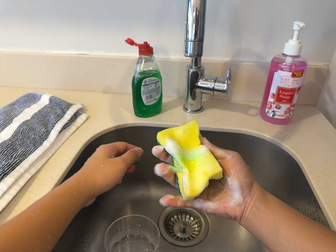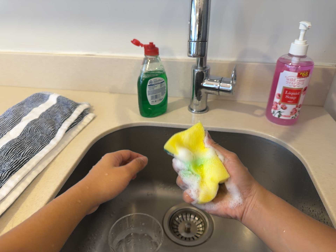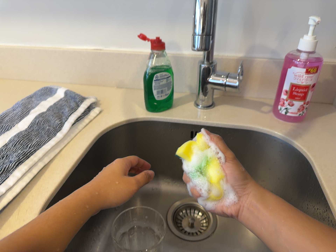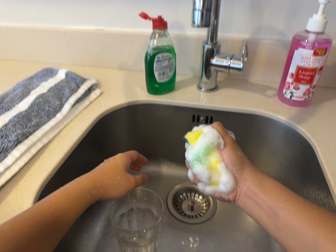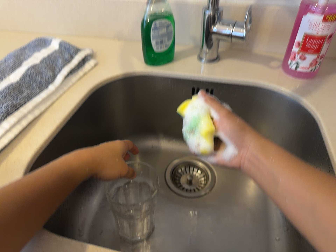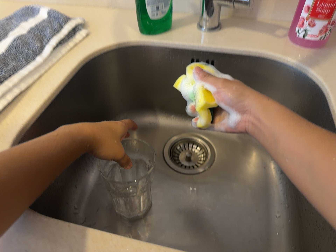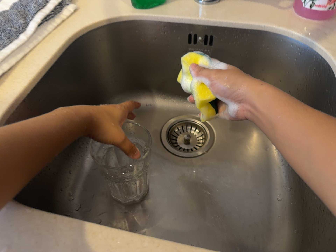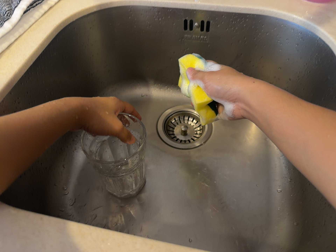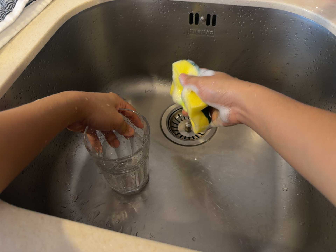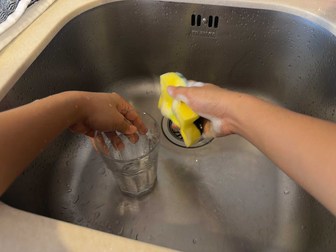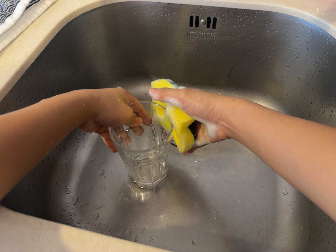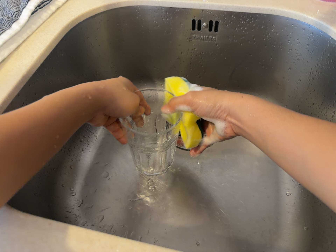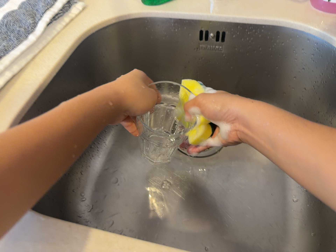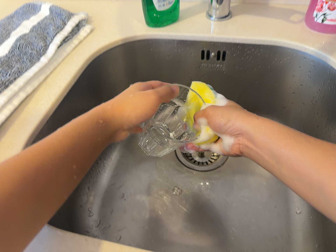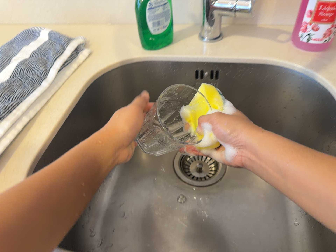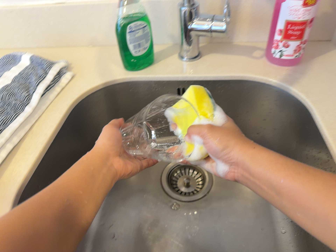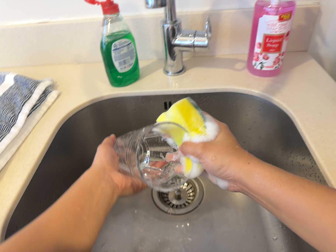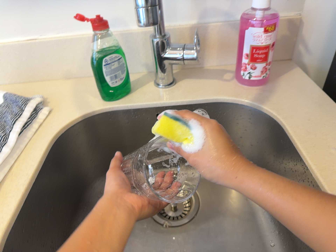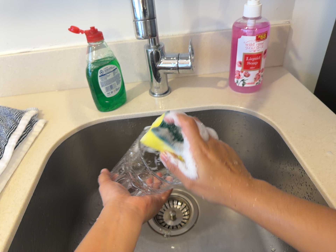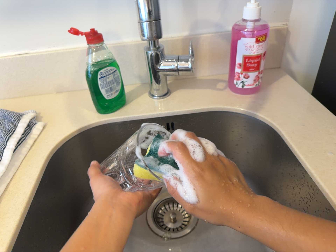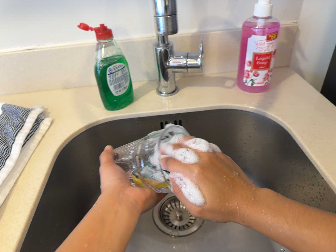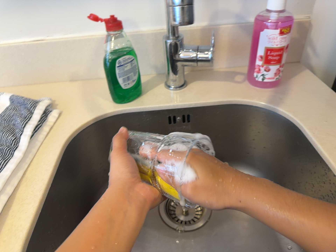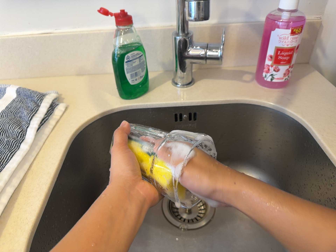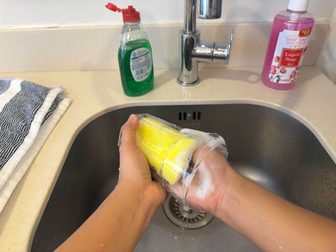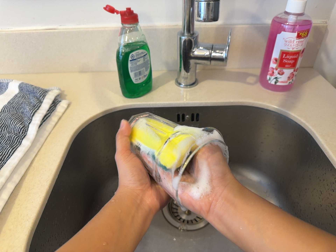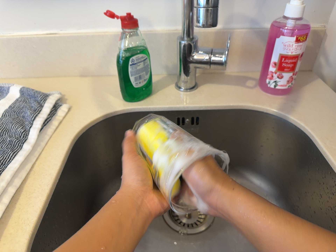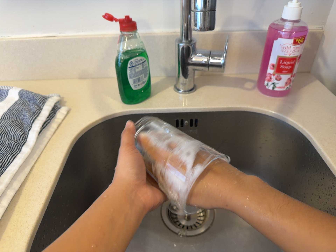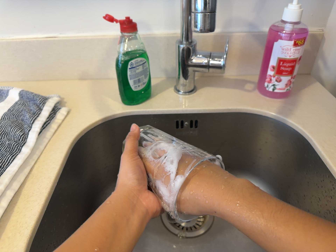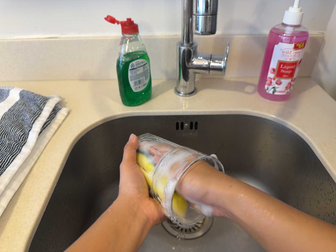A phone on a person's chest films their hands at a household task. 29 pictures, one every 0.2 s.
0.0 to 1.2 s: The camera travels forward, about 9 cm, so what stands in front looms larger. Its aim tips toward the bottom of its view by about 20 degrees, and the scene shifts upward.
1.2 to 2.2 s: The camera shifts only a little, or ends up much as it began.
2.2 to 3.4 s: The camera travels backward, about 7 cm, so what stands in front gets smaller. Its aim tips toward the top of its view by about 15 degrees, and the scene shifts downward. It rolls about its line of sight by about 10 degrees, and the scene rotates counterclockwise.
3.4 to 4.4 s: The camera travels to its left, about 5 cm, so close, fixed things drift to the right.
4.4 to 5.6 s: The camera shifts only a little, or ends up much as it began.
The film runs forward here.
